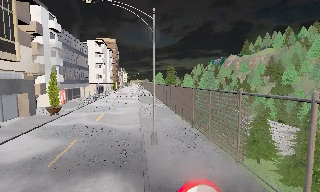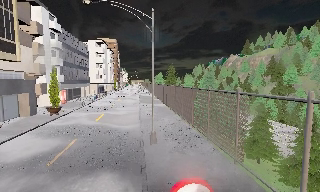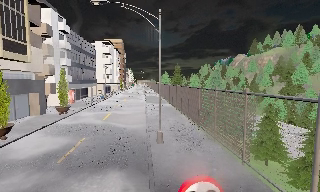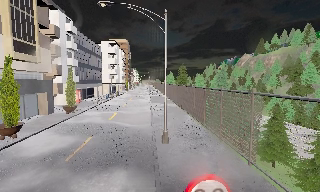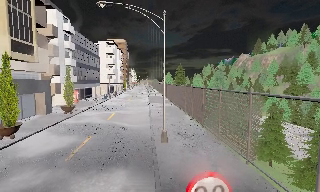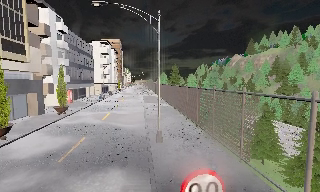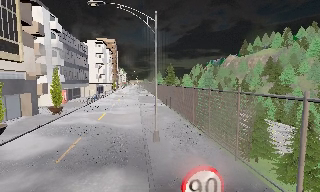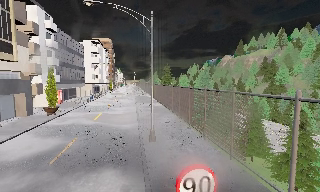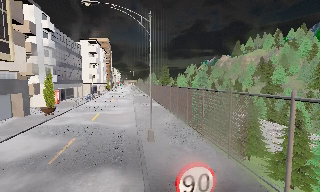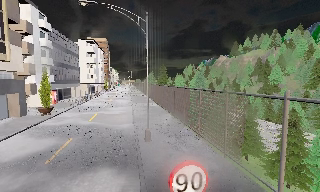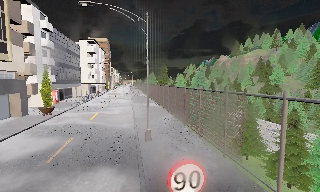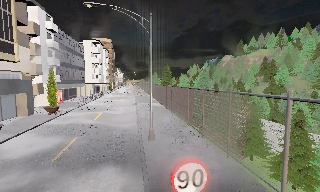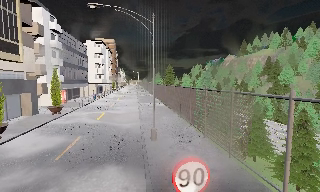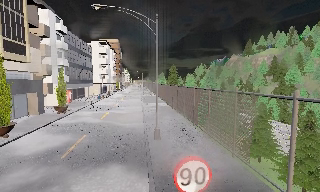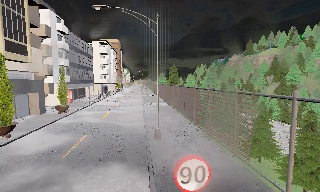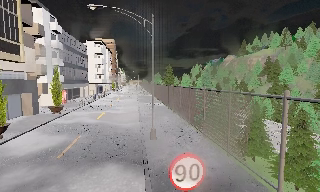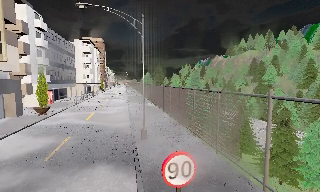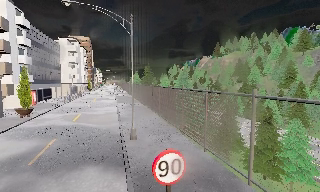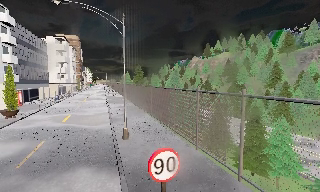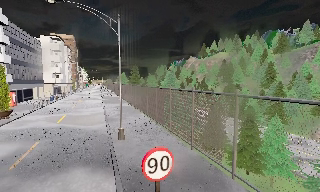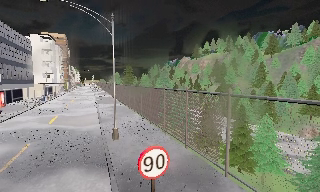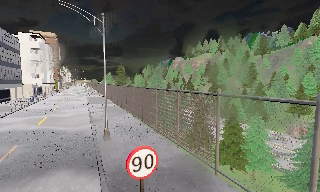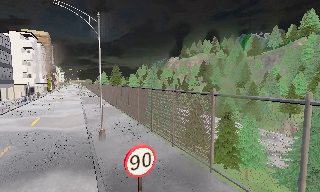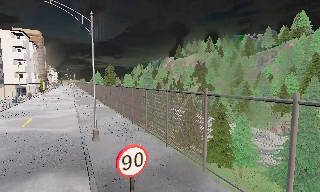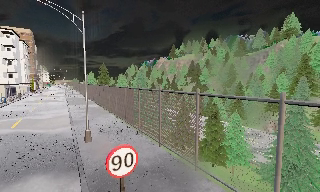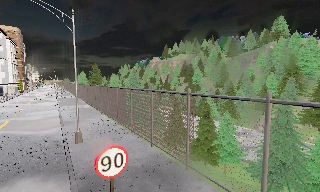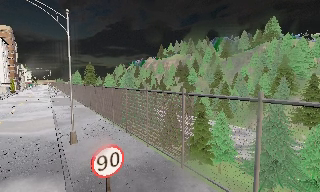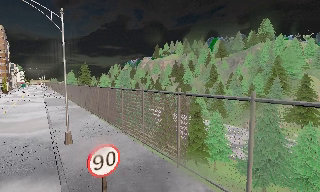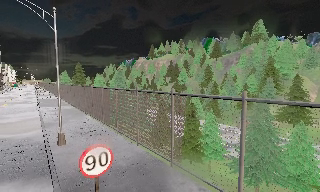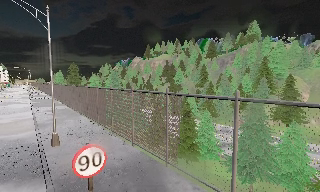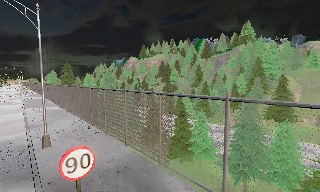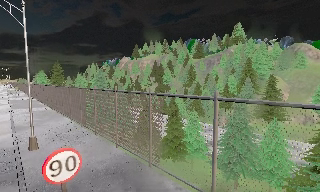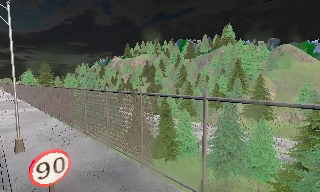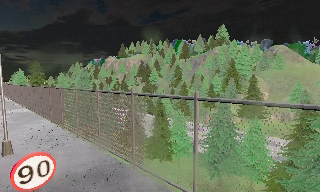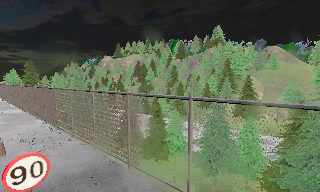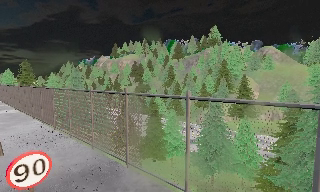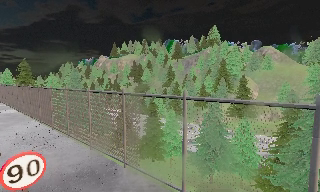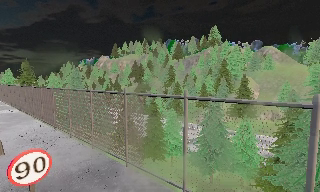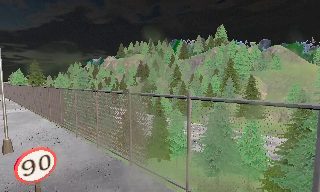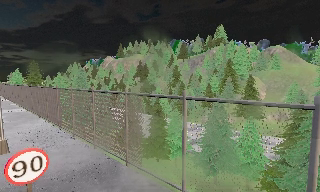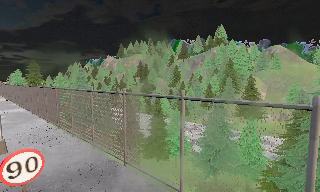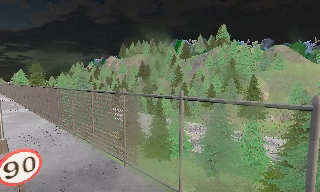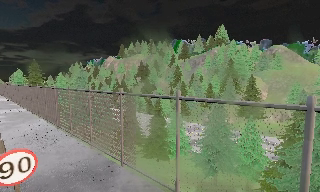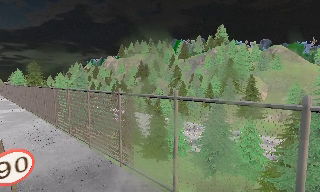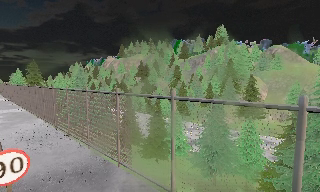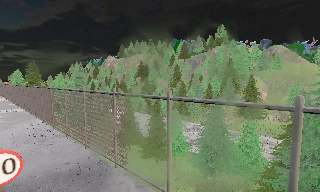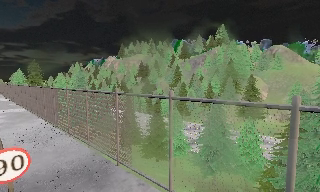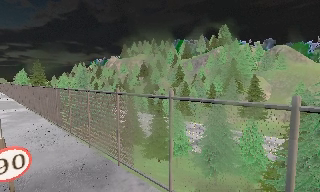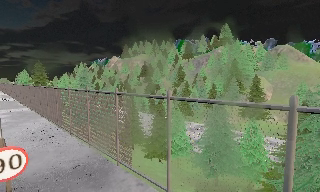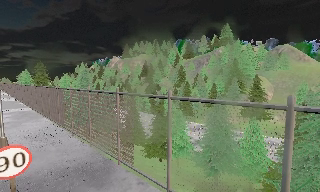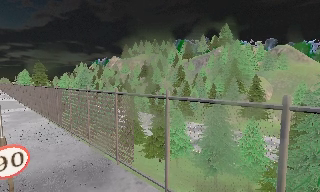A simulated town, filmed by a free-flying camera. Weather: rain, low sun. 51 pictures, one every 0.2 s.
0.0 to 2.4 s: The camera travels backward, about 0.5 m, so what stands in front gets smaller.
2.4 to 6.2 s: The camera swings to its right by about 35 degrees, and the scene slides to the left. It travels backward and to its right, about 1 m.
6.2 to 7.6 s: The camera shifts only a little, or ends up much as it began.
7.6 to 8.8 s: The camera travels to its right, about 0.5 m, so close, fixed things drift to the left.
8.8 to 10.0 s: The camera shifts only a little, or ends up much as it began.
The film runs backward here.
